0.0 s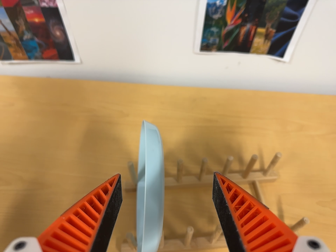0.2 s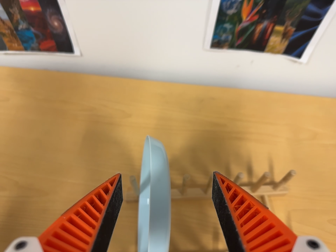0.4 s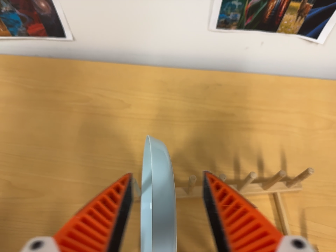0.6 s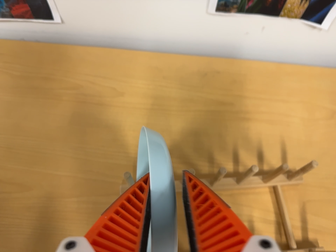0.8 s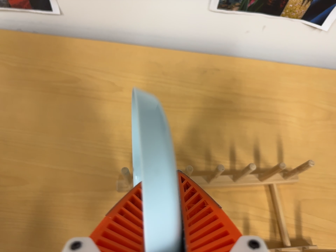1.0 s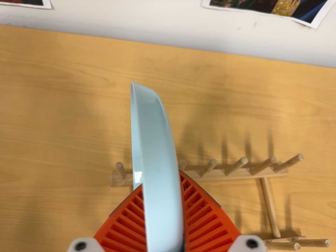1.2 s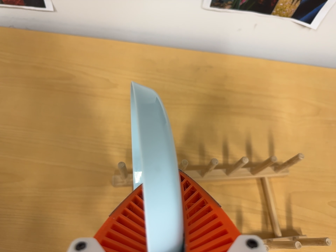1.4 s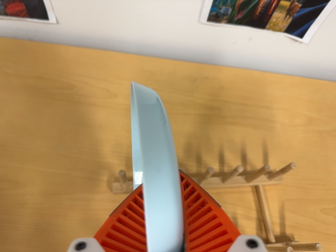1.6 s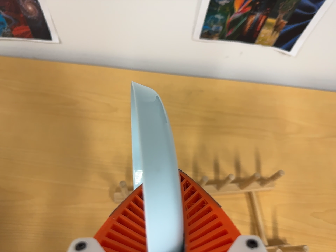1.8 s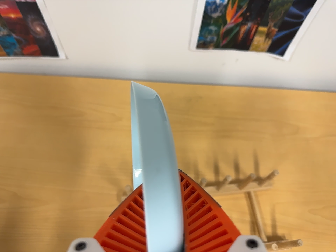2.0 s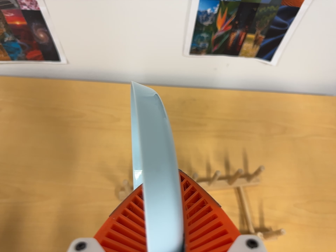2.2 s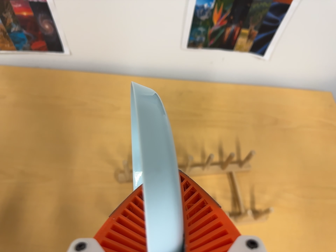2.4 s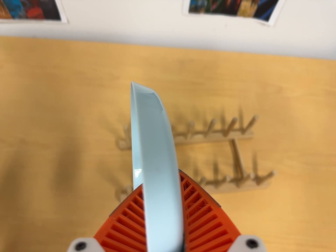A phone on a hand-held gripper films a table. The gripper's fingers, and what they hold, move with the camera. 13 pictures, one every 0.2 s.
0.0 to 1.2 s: The camera travels forward and toward the top of its view, about 12 cm, so what stands in front looms larger. Its aim tips toward the bottom of its view by about 15 degrees.
1.2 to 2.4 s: The camera travels backward and toward the bottom of its view, about 14 cm, so what stands in front gets smaller.
The film runs backward here.
